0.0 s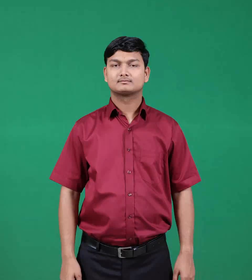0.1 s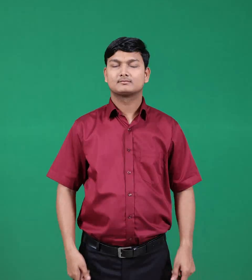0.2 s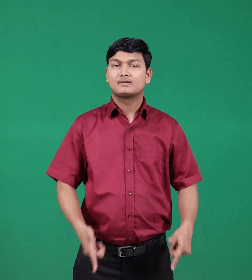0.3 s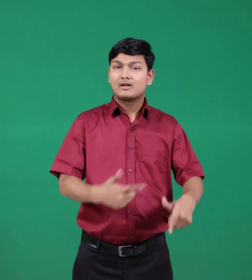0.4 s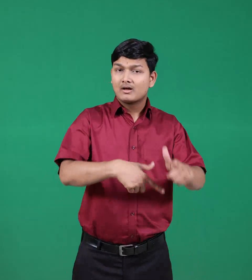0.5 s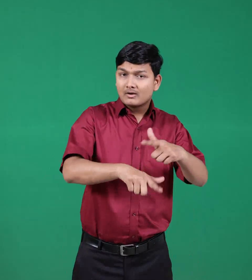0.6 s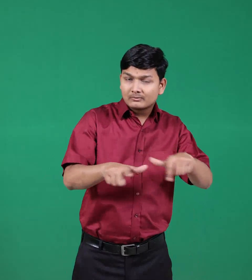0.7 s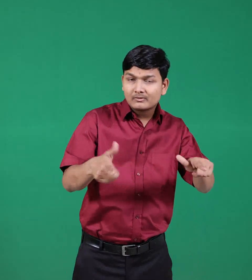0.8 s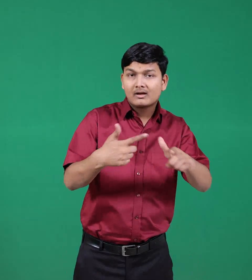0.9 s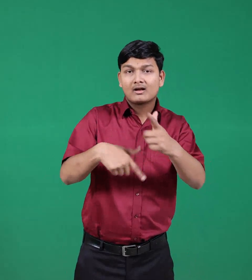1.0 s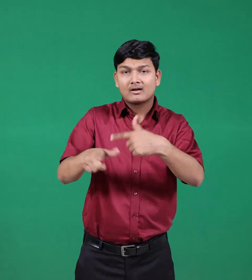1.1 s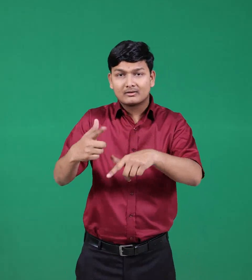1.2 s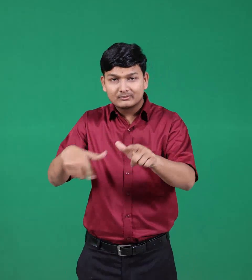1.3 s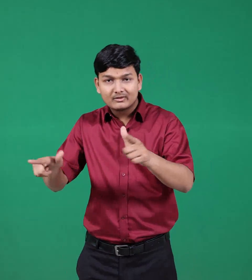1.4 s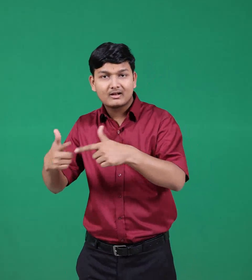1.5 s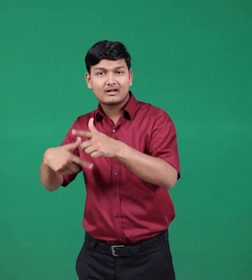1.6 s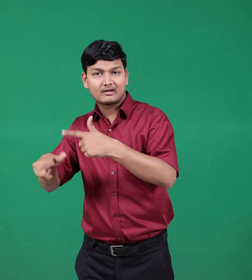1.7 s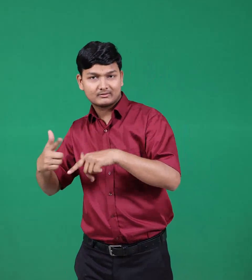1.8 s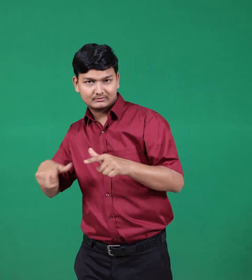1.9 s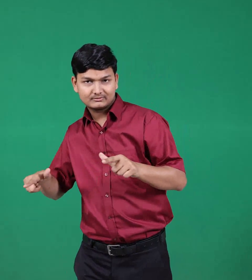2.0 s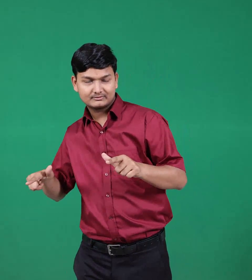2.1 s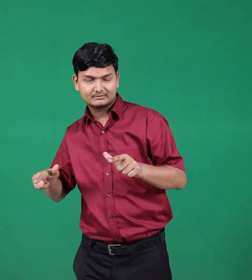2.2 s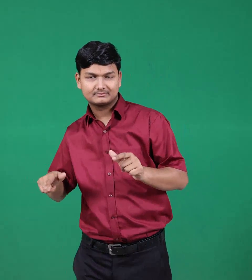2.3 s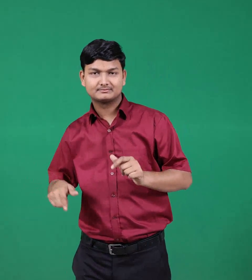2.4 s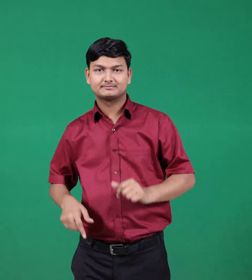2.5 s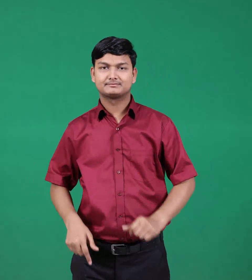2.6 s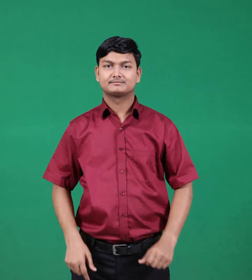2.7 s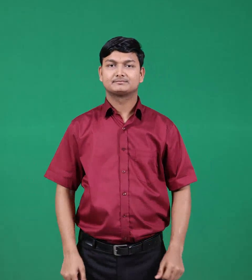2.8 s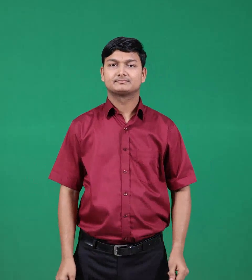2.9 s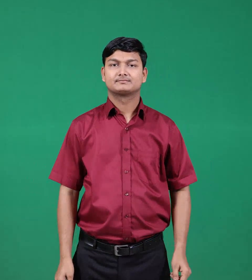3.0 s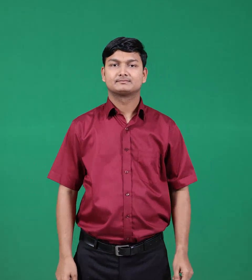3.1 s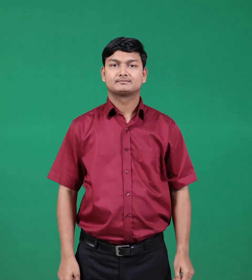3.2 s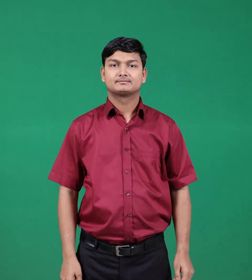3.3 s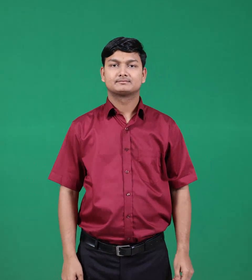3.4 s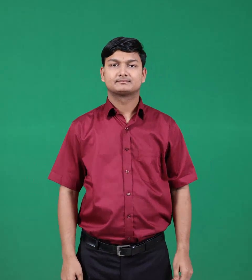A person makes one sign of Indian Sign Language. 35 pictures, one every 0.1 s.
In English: languages
